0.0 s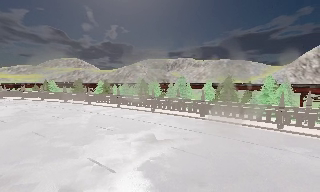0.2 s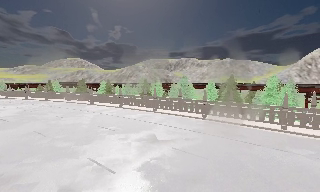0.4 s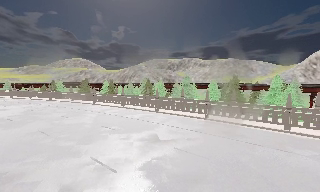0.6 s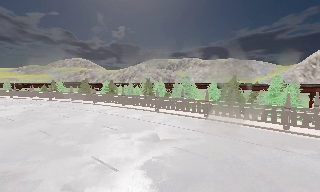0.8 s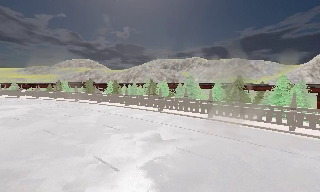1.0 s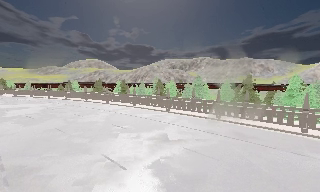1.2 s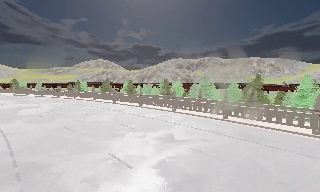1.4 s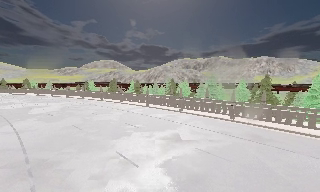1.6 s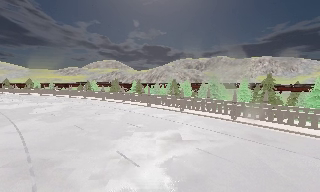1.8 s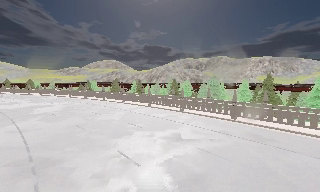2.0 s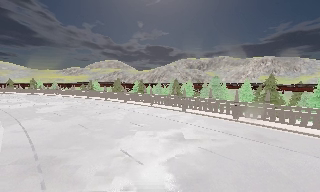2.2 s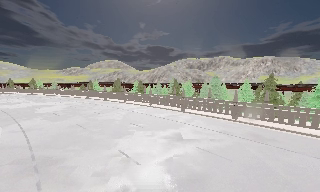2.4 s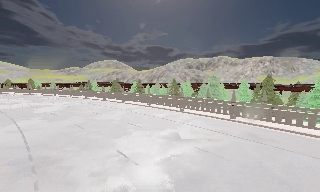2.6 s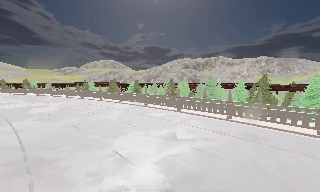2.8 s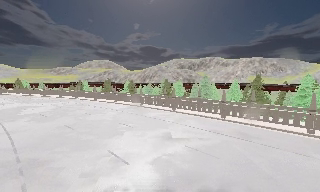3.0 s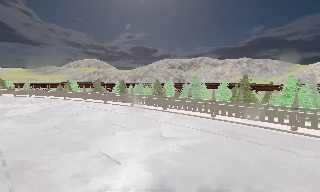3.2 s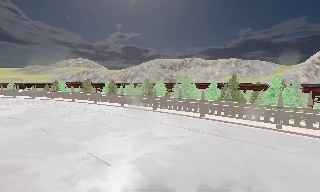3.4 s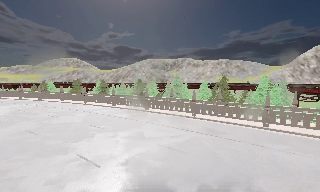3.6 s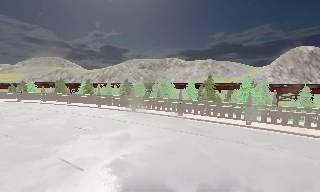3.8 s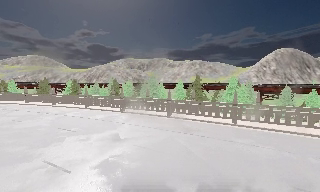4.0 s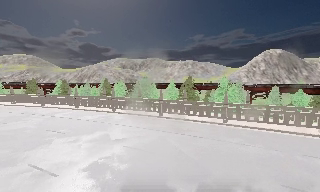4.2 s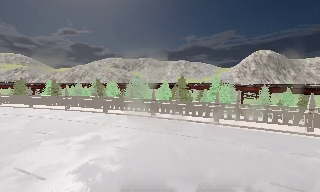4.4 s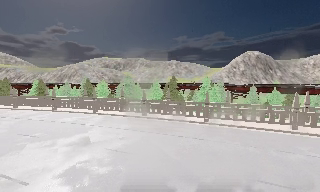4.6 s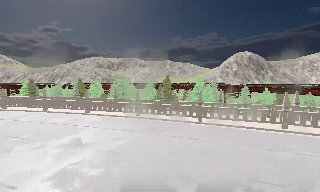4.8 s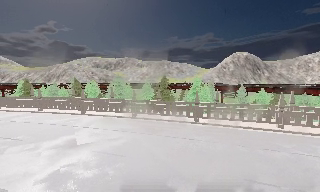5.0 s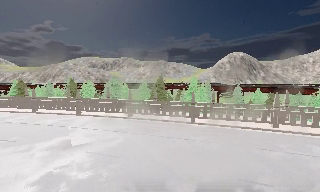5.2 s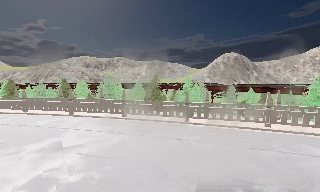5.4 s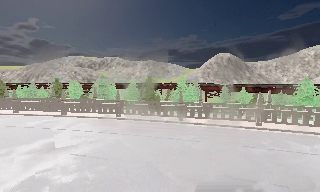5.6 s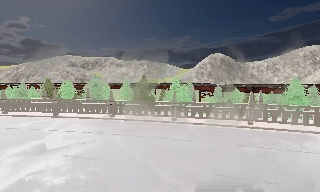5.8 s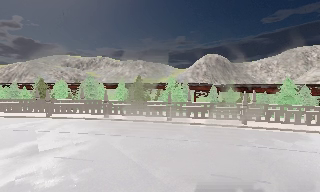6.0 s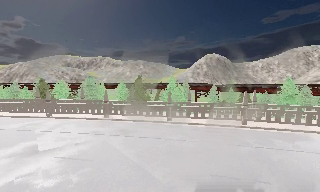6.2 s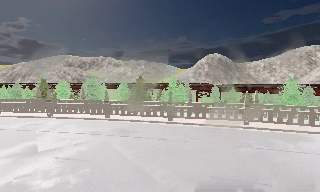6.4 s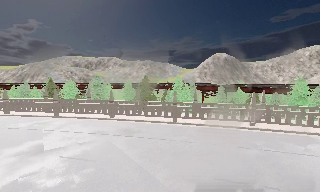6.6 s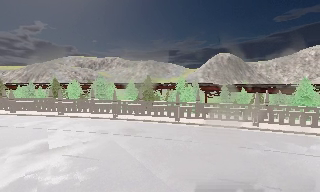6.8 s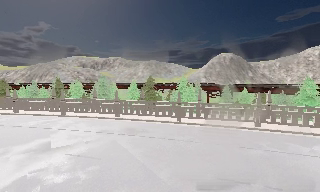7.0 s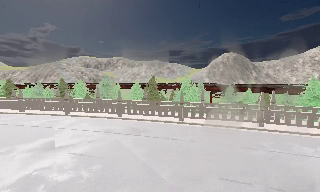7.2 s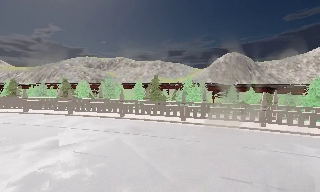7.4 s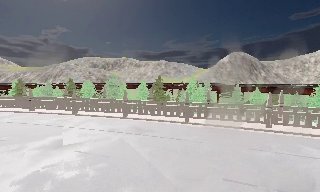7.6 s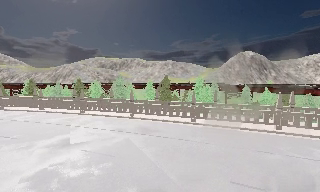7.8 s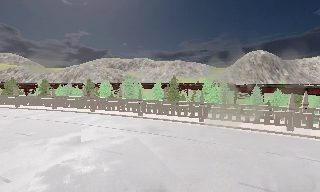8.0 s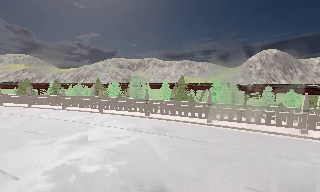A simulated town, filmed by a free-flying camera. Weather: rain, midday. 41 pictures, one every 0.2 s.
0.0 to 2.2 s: The camera pans to its left, which is counterclockwise from overhead, by about 10 degrees.
2.2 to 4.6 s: The camera swings to its right by about 30 degrees, and the scene slides to the left. It travels to its right, about 0.5 m, so close, fixed things drift to the left.
4.6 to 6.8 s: The camera travels to its right, about 0.5 m, so close, fixed things drift to the left.
6.8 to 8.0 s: The camera pans to its left, which is counterclockwise from overhead, by about 10 degrees.
The film runs backward here.
